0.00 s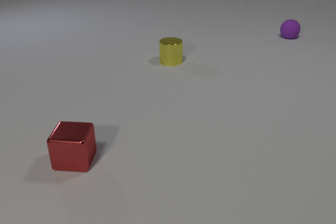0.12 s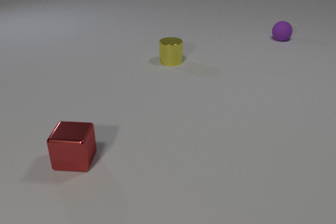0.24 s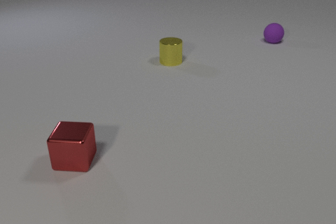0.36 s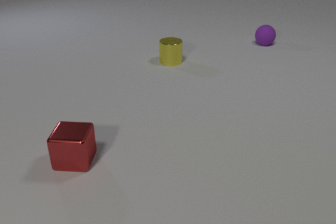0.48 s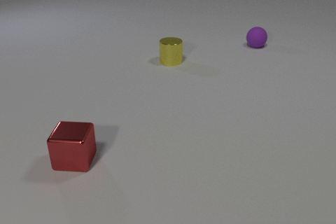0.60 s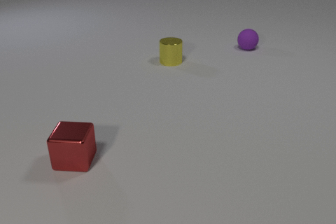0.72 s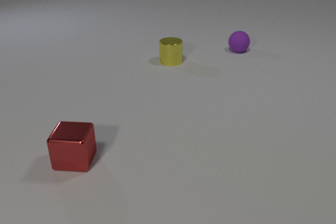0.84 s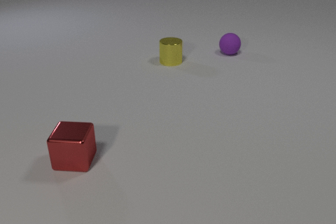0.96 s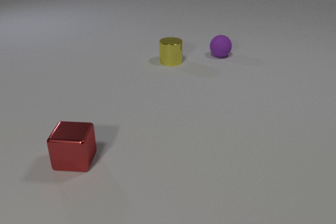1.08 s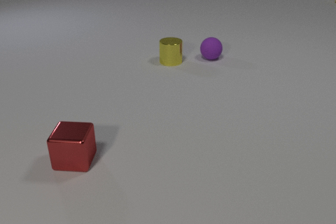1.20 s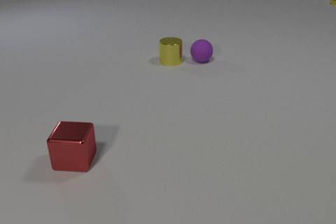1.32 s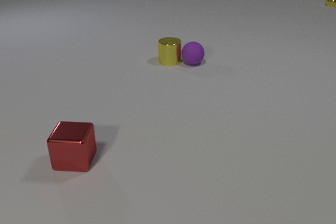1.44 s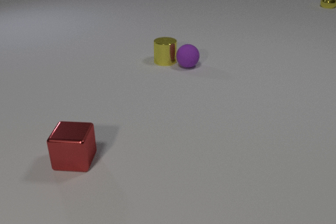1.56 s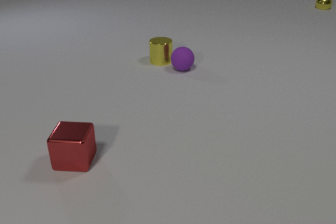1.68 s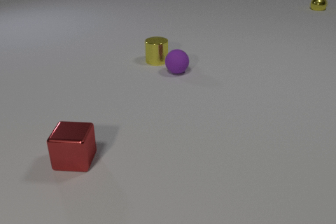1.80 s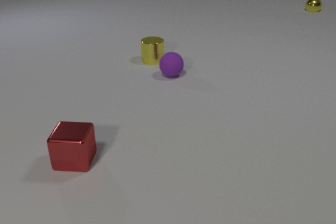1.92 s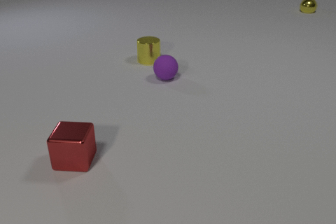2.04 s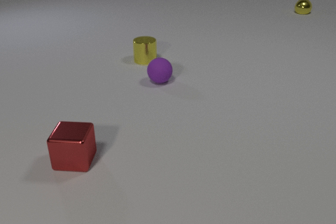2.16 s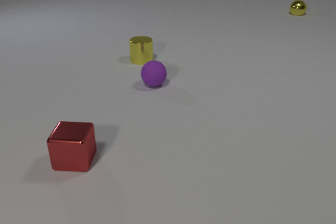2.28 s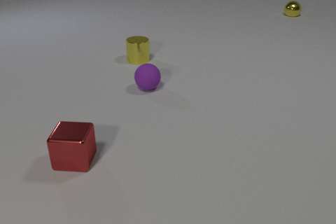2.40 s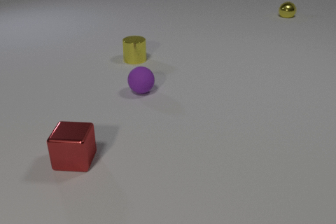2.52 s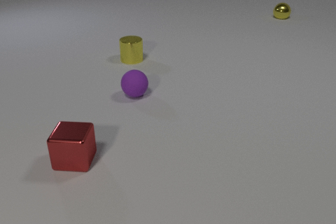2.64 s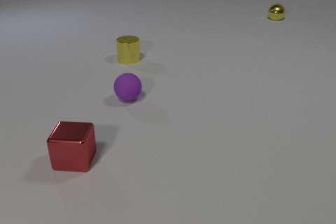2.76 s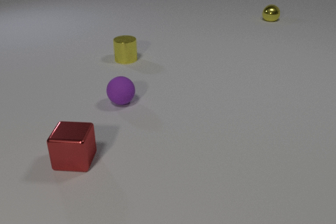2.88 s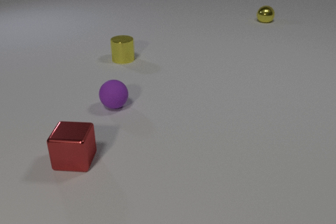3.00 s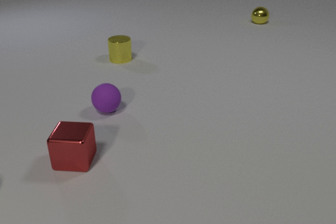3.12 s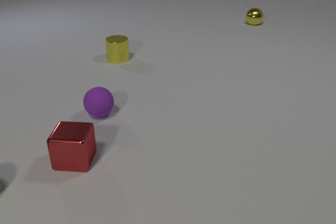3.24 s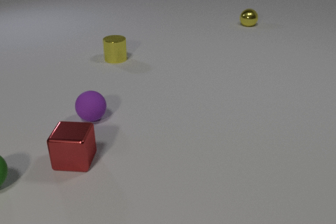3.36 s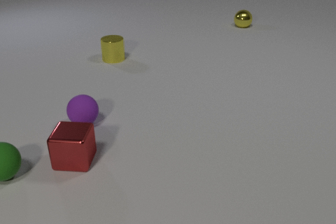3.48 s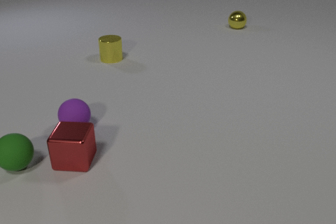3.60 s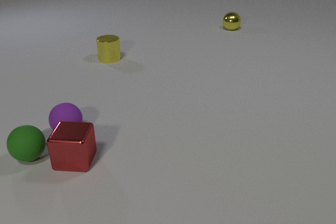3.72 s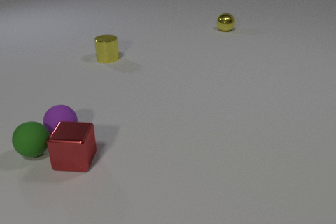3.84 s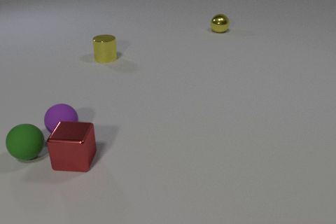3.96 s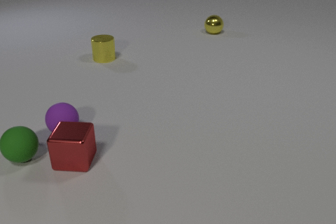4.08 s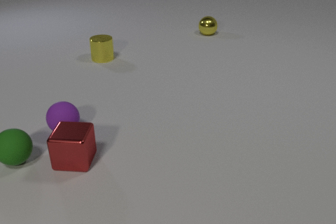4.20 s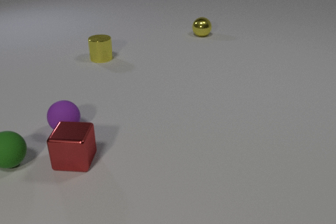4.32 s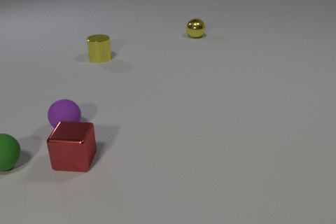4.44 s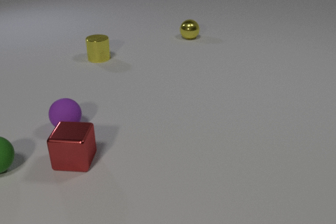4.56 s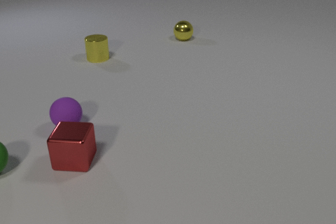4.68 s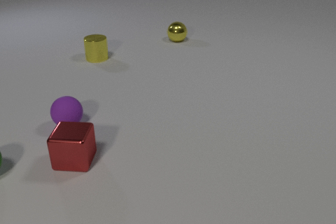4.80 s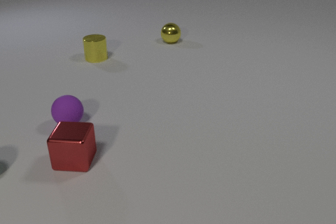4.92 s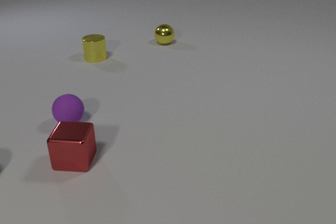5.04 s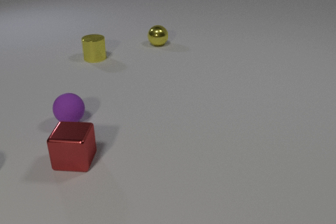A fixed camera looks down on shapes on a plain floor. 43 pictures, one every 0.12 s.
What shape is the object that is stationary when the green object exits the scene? cube.
Are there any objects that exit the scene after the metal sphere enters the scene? yes.
How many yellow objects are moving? 2.
0.00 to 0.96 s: The purple rubber sphere rolls toward the camera and to the left.
0.96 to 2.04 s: The purple rubber sphere rolls toward the camera and to the left. The yellow metal cylinder slides to the left. The yellow metal sphere comes in at the right edge, rolls toward the camera and to the left. The purple rubber sphere and the yellow metal cylinder collide.
2.04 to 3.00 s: The purple rubber sphere rolls toward the camera and to the left. The yellow metal cylinder slides to the left. The yellow metal sphere rolls toward the camera and to the left.
3.00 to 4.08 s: The purple rubber sphere rolls to the left and toward the camera. The yellow metal cylinder slides to the left. The yellow metal sphere rolls to the left and toward the camera. The green rubber sphere comes in at the left edge, rolls away from the camera and to the right. The purple rubber sphere and the green rubber sphere collide.
4.08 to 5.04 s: The purple rubber sphere rolls away from the camera. The yellow metal cylinder slides to the left. The yellow metal sphere rolls to the left and toward the camera. The green rubber sphere rolls to the left, leaves at the left edge.
